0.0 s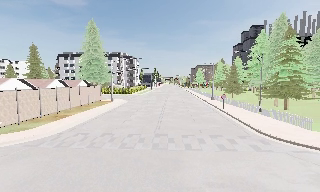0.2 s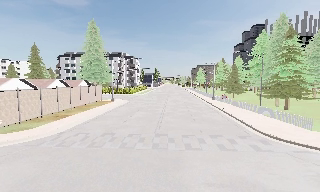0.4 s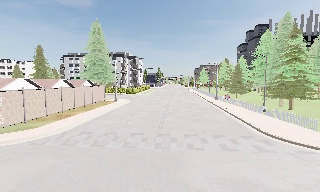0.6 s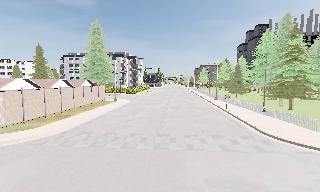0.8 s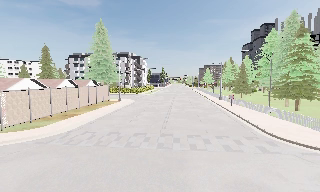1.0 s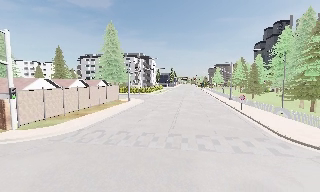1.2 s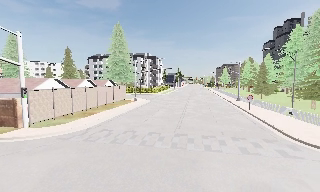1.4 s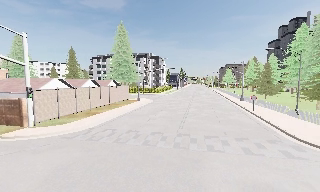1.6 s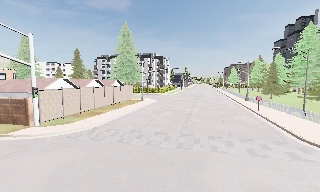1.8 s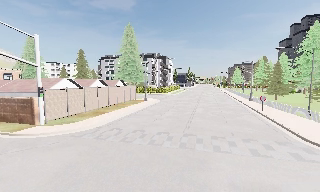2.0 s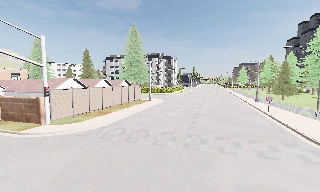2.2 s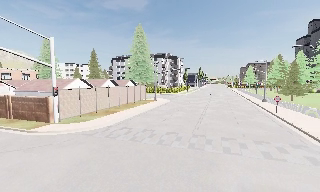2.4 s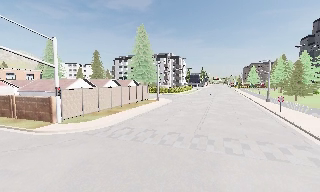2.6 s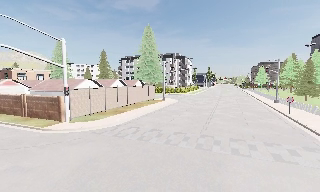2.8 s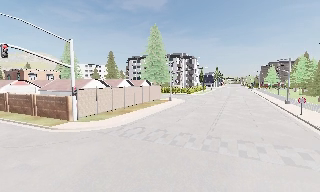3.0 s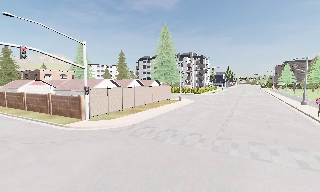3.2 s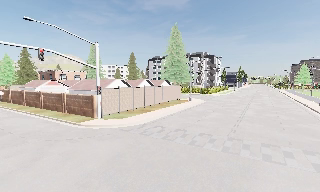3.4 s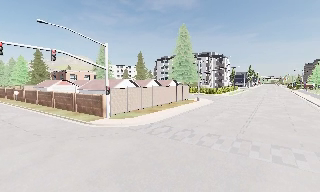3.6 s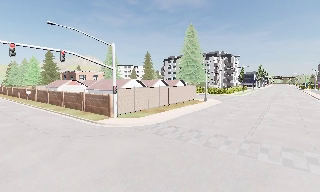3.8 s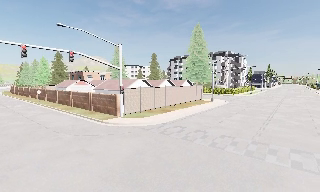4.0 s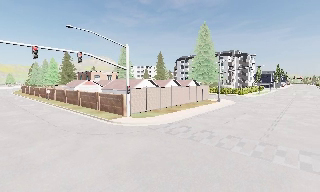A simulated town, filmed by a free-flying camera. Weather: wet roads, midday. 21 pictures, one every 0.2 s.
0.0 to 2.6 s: The camera pans to its left, which is counterclockwise from overhead, by about 20 degrees.
2.6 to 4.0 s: The camera pans to its left, which is counterclockwise from overhead, by about 20 degrees.
The film runs backward here.
